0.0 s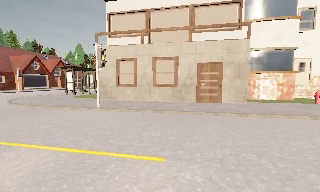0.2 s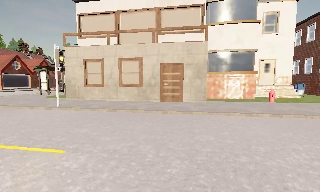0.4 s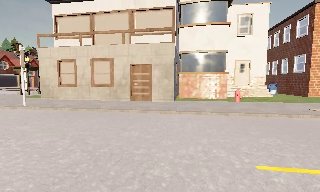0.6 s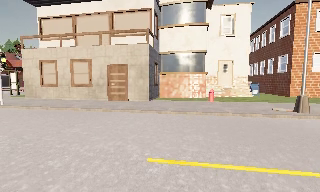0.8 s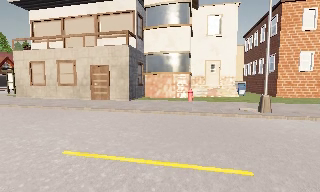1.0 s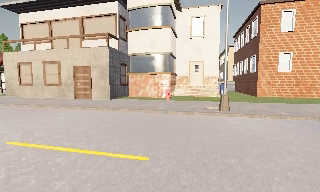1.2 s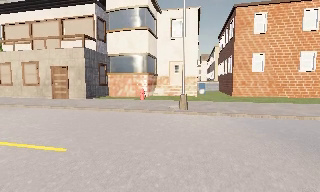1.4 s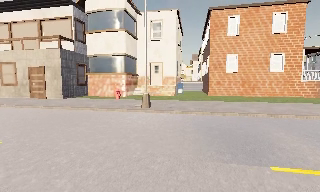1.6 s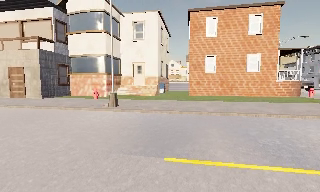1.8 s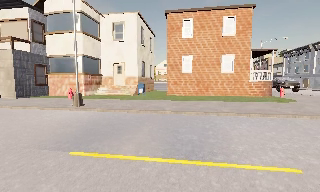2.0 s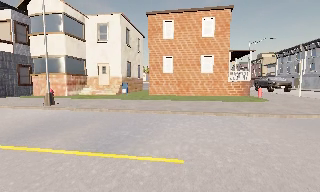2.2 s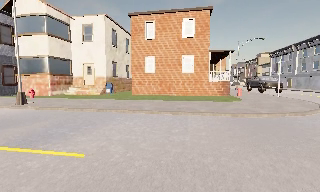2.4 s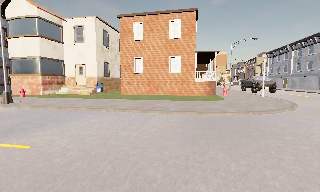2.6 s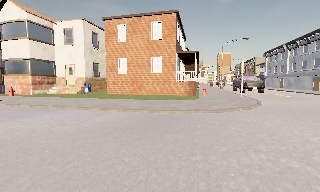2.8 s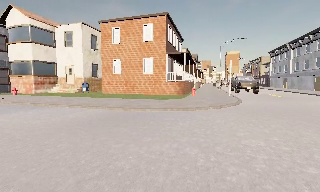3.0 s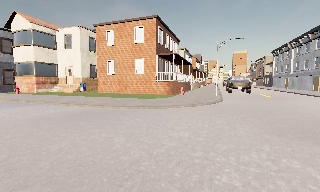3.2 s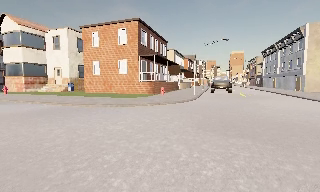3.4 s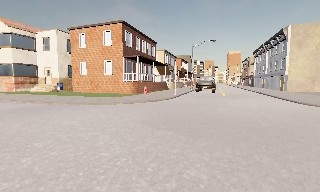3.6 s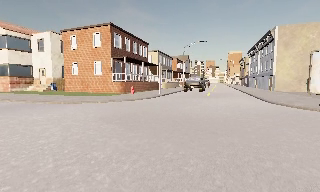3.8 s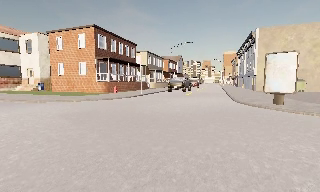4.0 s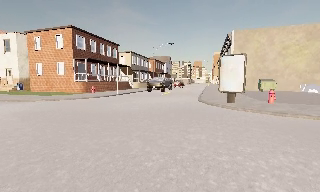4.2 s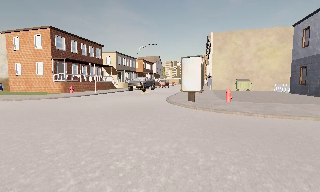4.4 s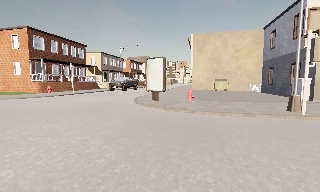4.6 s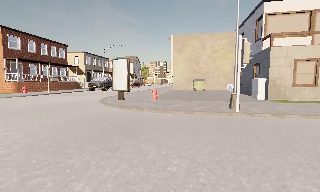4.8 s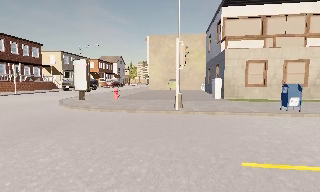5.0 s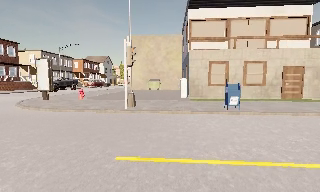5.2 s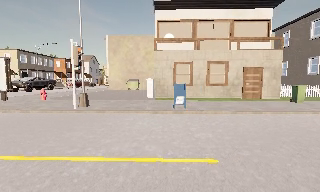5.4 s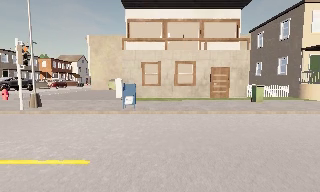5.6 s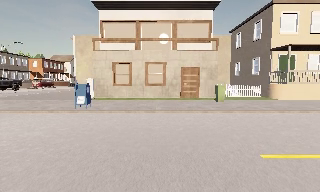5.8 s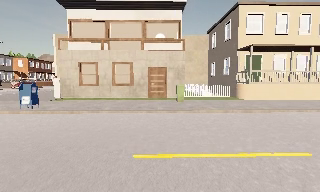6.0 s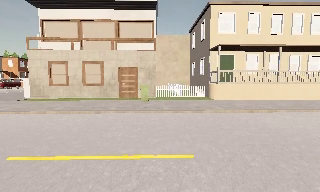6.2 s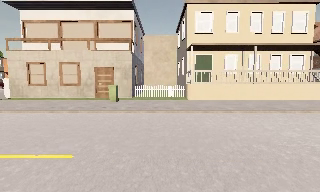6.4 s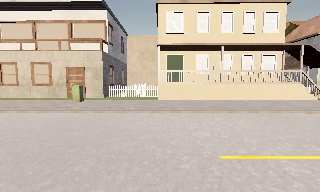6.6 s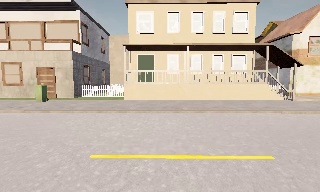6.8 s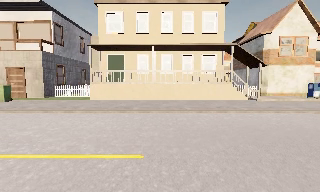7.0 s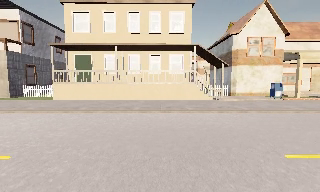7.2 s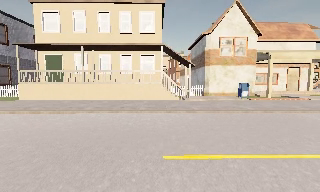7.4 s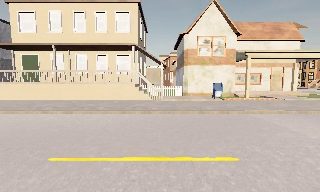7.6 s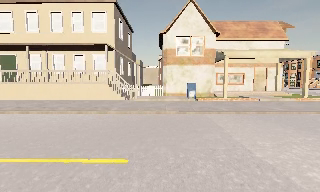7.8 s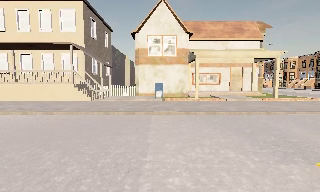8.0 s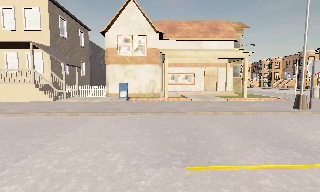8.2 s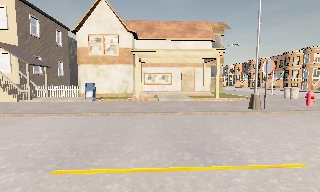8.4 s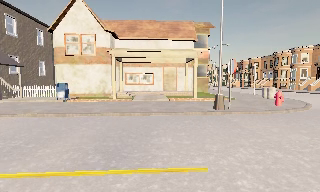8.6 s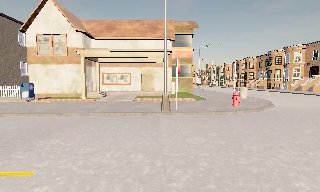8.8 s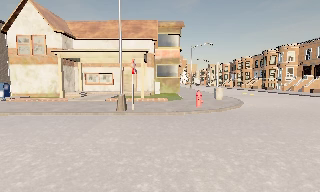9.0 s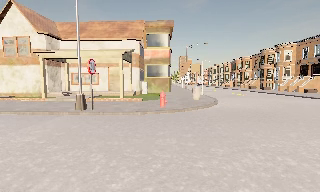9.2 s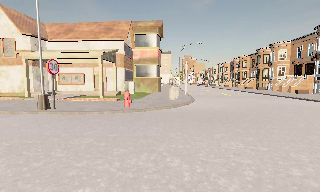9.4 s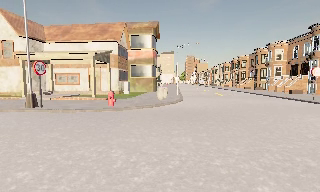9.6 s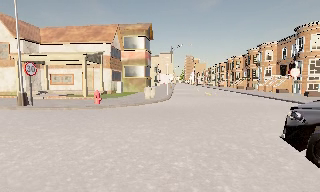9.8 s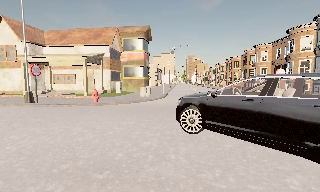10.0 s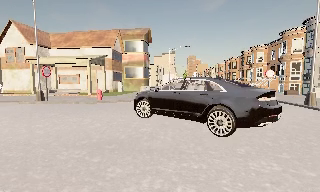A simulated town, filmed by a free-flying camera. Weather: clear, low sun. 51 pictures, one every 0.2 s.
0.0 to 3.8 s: The camera travels to its right, about 35 m, so close, fixed things drift to the left.
3.8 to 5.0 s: The camera pans to its right, which is clockwise from overhead, by about 15 degrees. It travels to its right, about 12 m, so close, fixed things drift to the left.
5.0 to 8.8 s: The camera travels to its right, about 40 m, so close, fixed things drift to the left.
8.8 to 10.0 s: The camera travels to its right and backward, about 8 m, so close, fixed things drift to the left. It loses speed.
The film runs forward here.
